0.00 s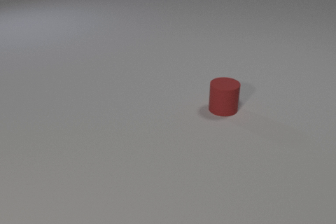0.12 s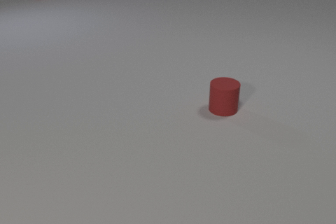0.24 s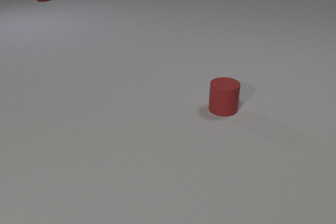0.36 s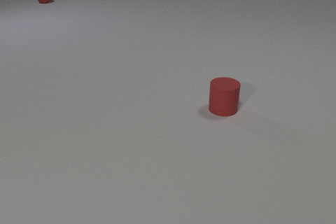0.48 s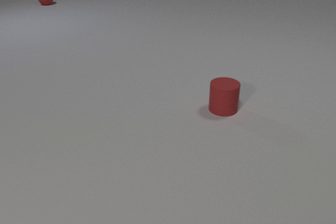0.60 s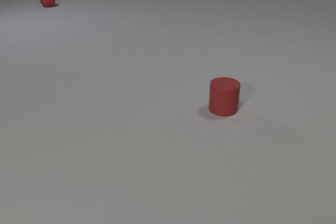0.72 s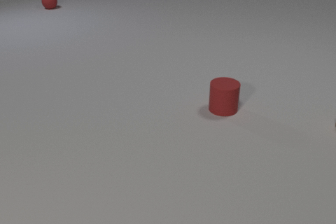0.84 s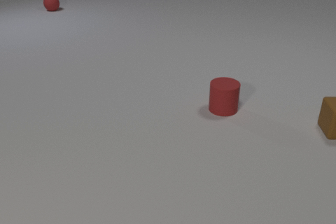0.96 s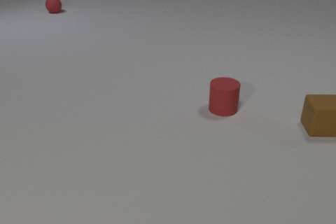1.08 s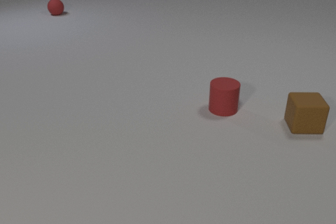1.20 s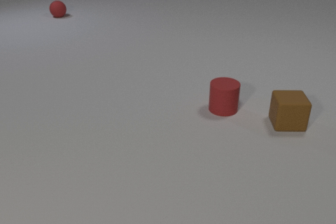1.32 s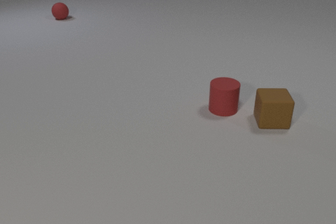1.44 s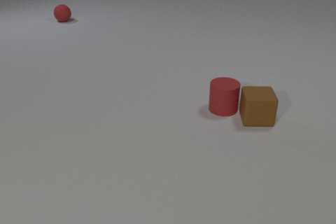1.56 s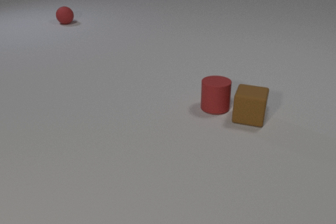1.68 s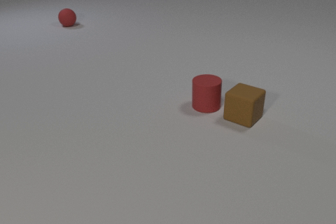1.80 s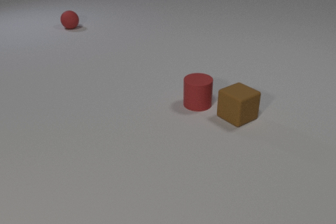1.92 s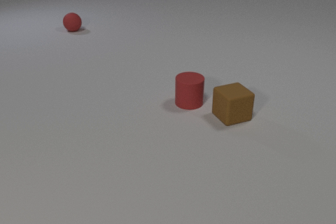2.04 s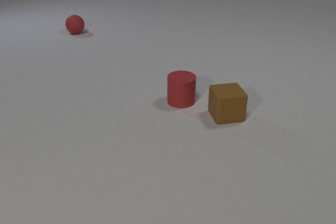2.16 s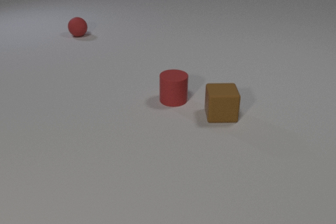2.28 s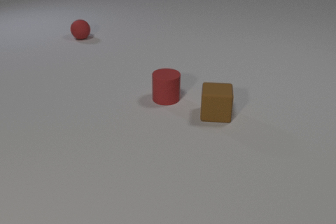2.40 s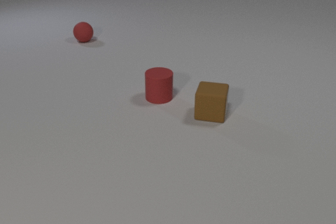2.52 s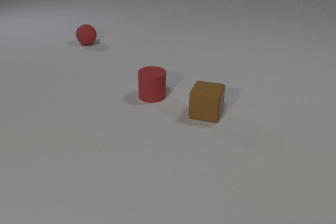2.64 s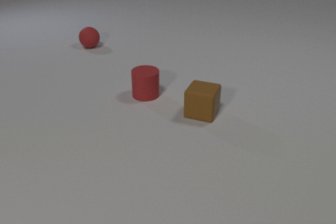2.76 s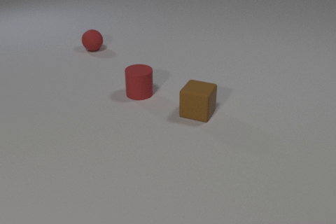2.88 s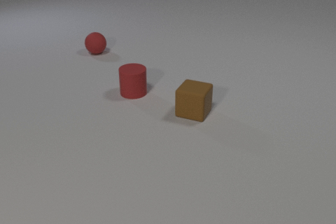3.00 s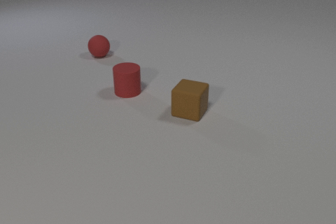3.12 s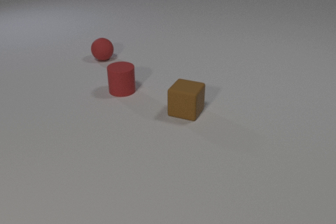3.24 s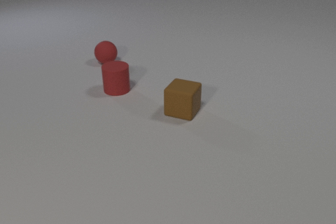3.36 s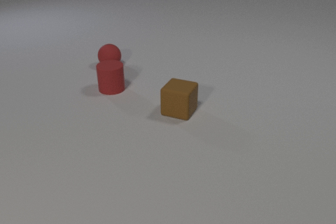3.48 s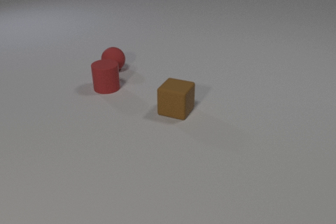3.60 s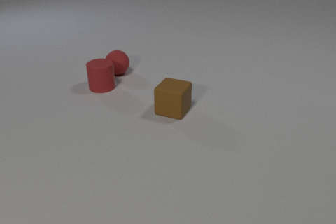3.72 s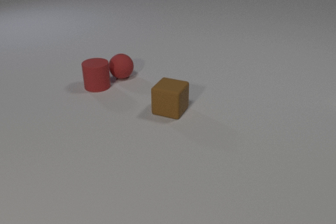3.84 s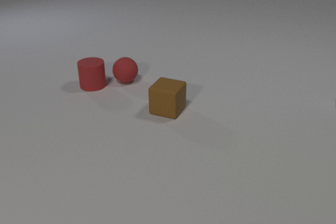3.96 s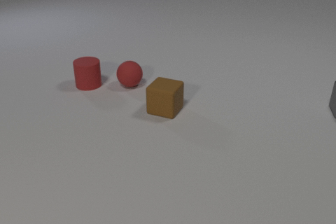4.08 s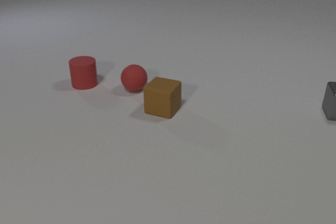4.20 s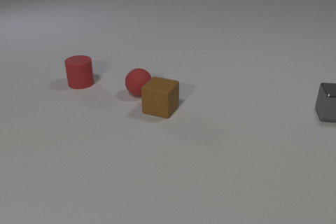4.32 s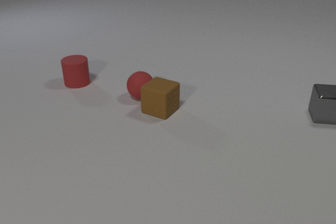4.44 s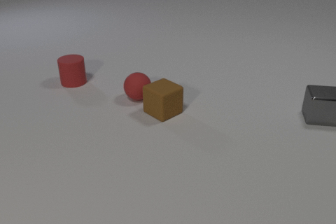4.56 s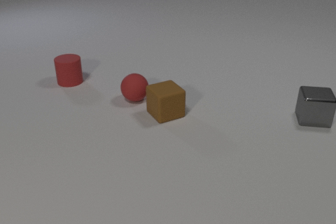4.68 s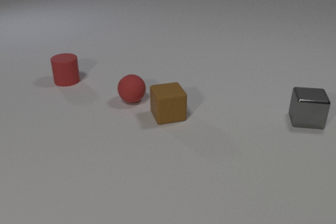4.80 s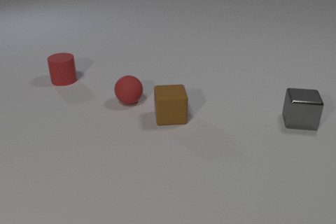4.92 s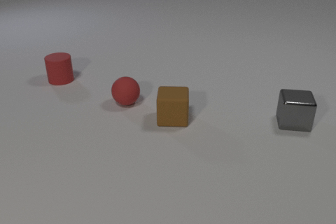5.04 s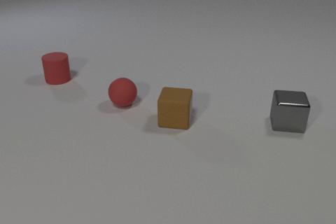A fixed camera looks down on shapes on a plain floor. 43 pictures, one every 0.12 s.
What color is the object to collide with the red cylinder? brown.
How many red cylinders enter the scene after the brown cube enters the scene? 0.
Are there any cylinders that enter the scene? no.
0.00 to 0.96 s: The brown rubber cube comes in at the right edge, slides to the left. The red rubber sphere comes in at the top edge, rolls toward the camera.
0.96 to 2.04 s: The brown rubber cube slides to the left, spins so that its near face slides to the left, clockwise seen from above. The red rubber cylinder slides to the left. The red rubber sphere rolls toward the camera. The brown rubber cube and the red rubber cylinder collide.
2.04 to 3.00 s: The brown rubber cube slides to the left, spins clockwise seen from above by about 30 degrees, its near face sliding to the left. The red rubber cylinder slides to the left and away from the camera. The red rubber sphere rolls toward the camera.
3.00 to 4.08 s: The brown rubber cube slides to the left. The red rubber cylinder slides to the left and away from the camera. The red rubber sphere rolls toward the camera. The gray metal cube comes in at the right edge, slides to the left and toward the camera.
4.08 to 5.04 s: The brown rubber cube slides toward the camera and to the right, spins so that its near face slides to the left, clockwise seen from above. The red rubber cylinder slides to the left and away from the camera. The red rubber sphere rolls toward the camera. The gray metal cube slides to the left and toward the camera. The brown rubber cube and the red rubber sphere collide.
